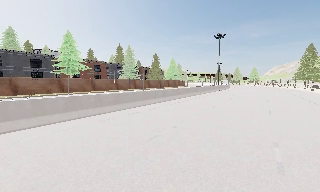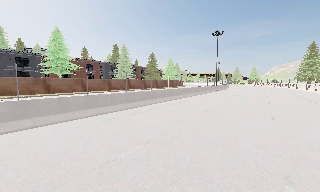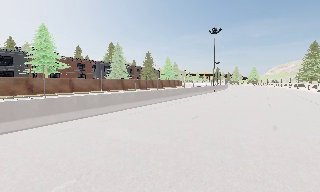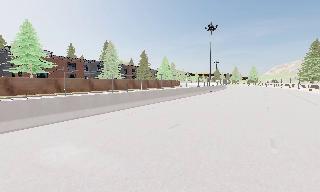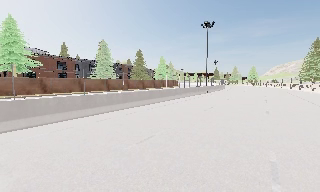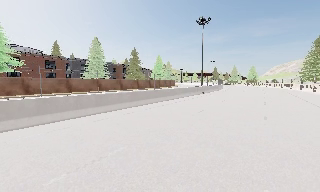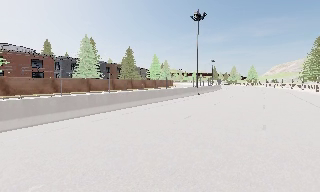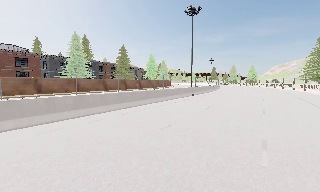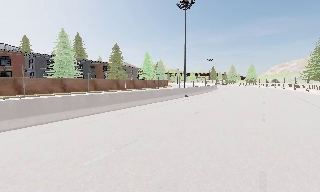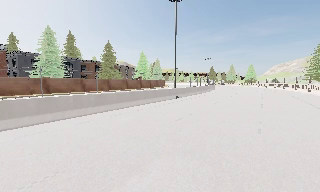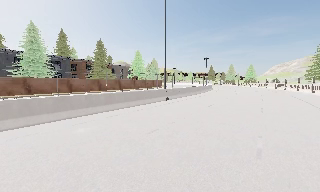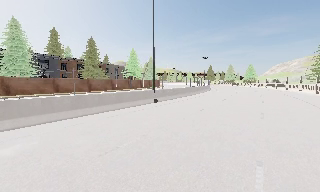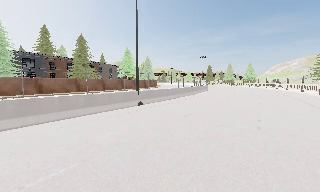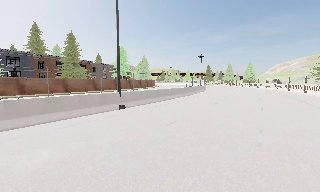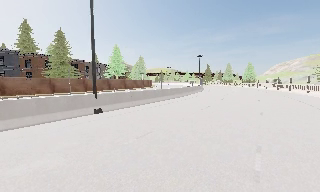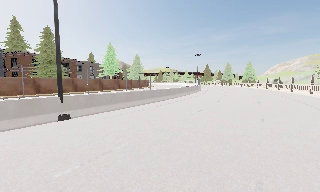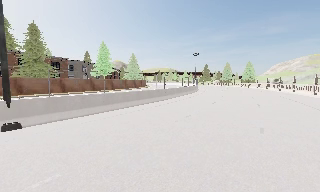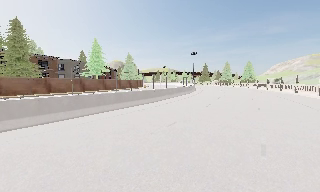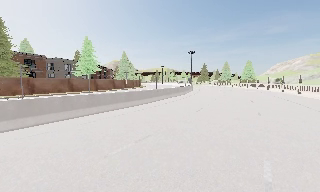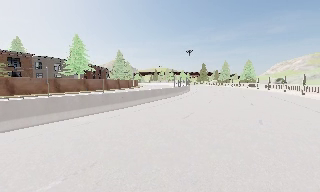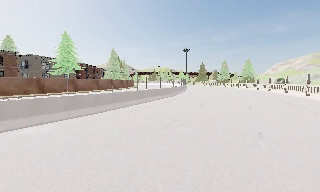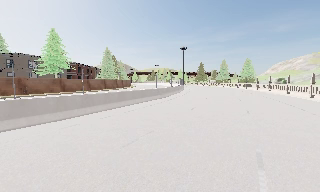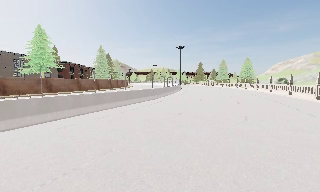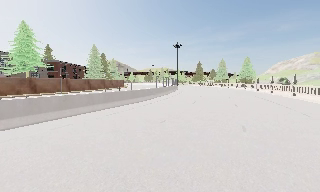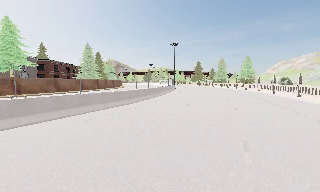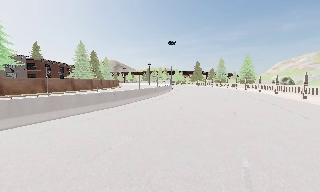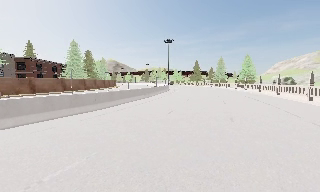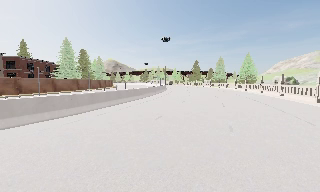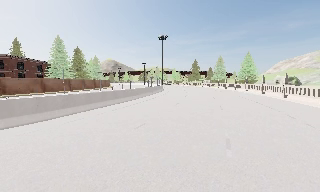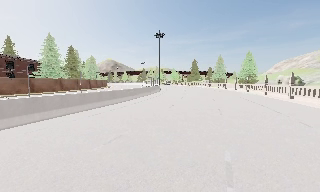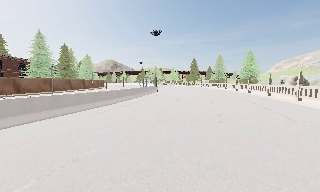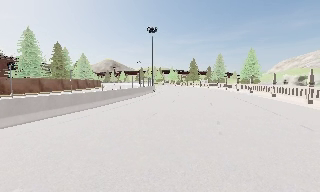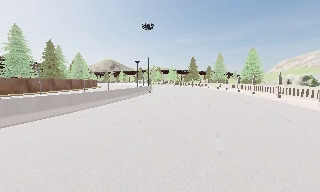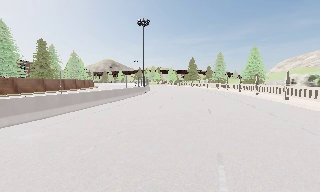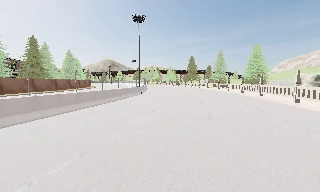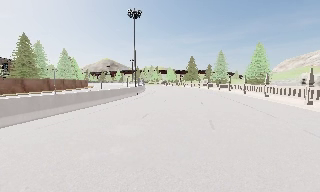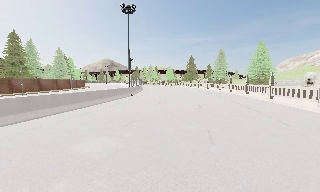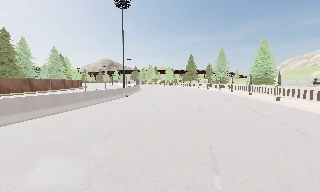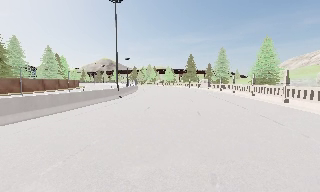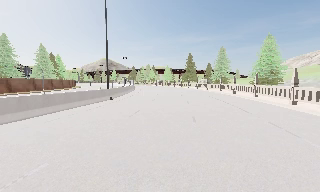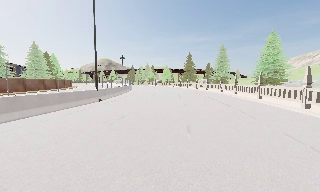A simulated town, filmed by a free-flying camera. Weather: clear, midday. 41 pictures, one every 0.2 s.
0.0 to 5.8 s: The camera travels forward and to its right, about 60 m, so what stands in front looms larger.
5.8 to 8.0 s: The camera travels forward, about 19 m, so what stands in front looms larger.
The film runs forward here.
